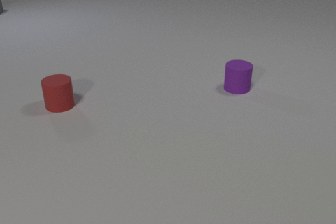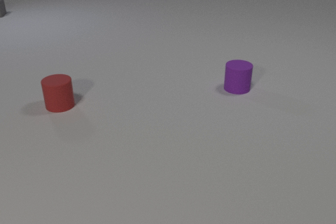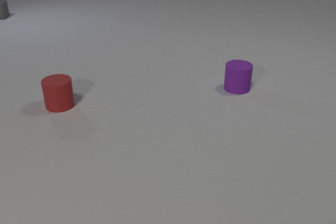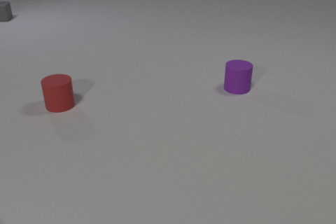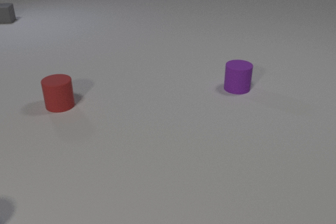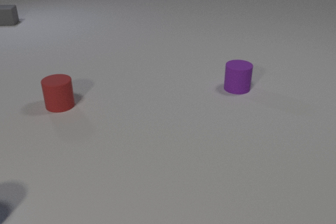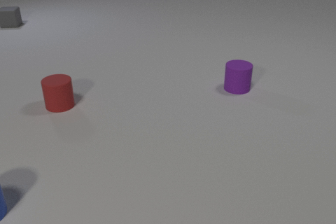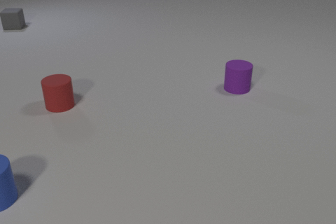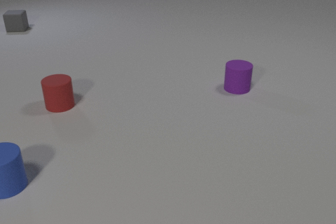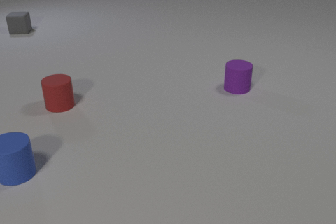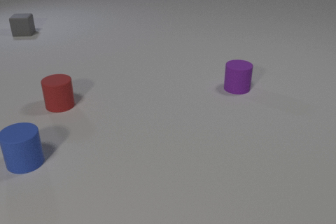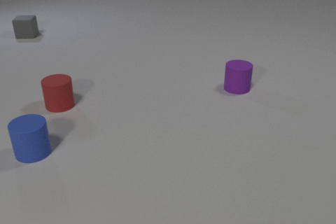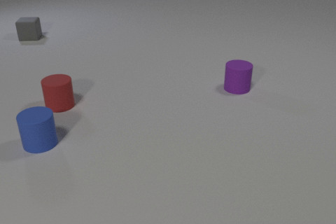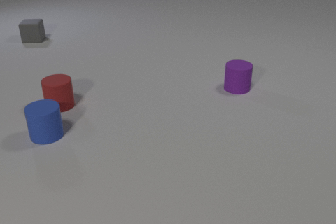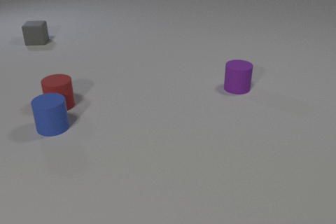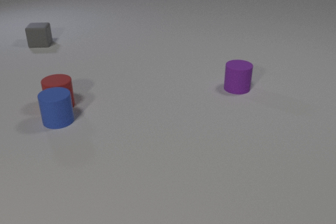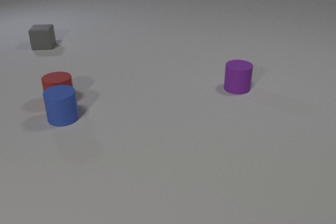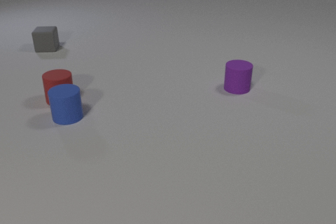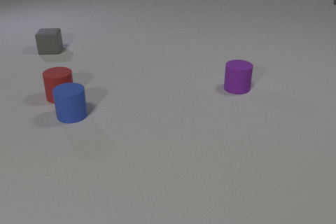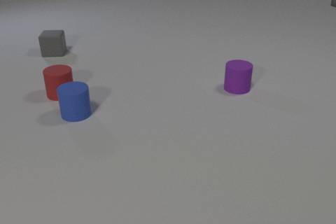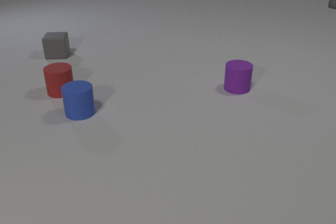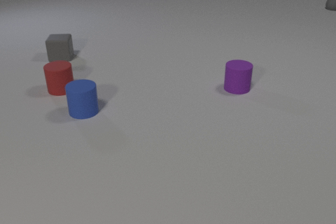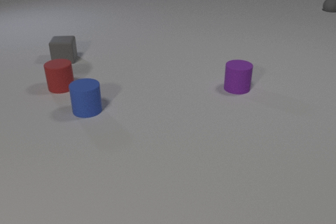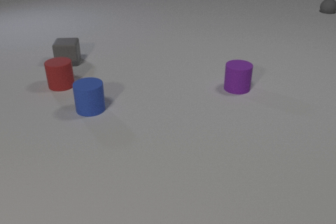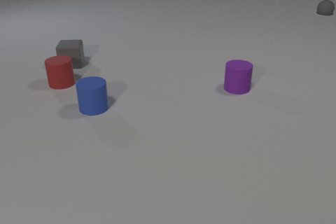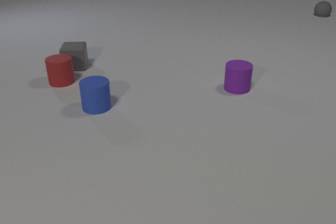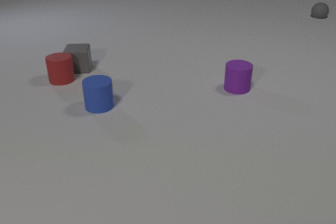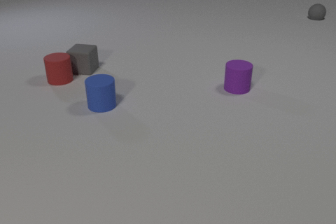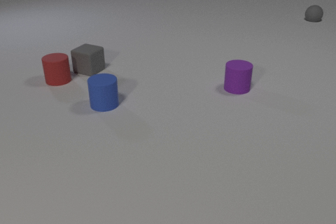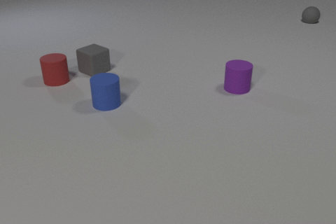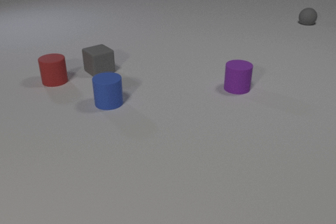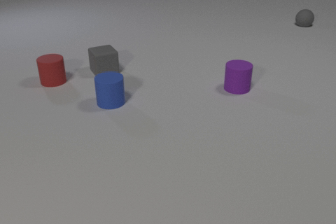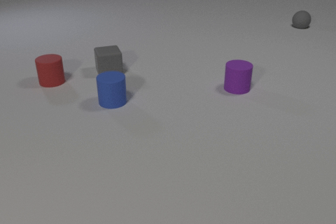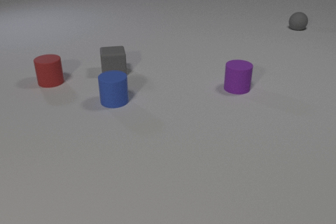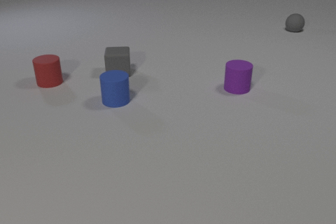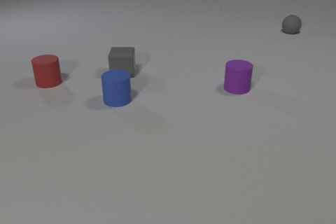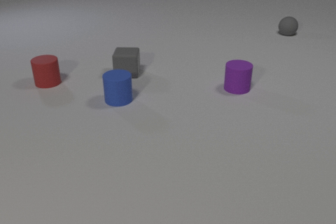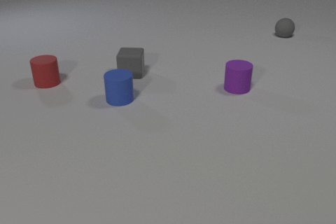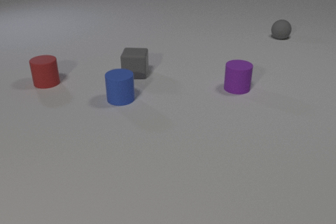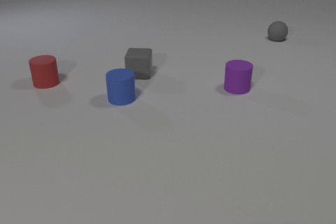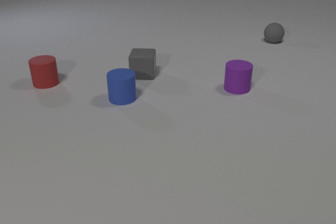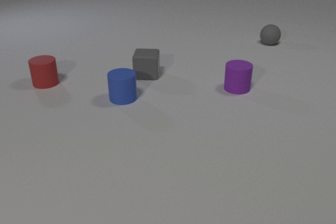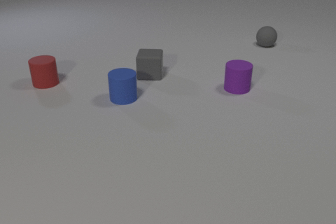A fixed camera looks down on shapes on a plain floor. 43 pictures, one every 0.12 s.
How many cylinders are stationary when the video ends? 2.
How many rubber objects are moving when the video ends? 3.
What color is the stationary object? purple.
0.00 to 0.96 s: The blue rubber cylinder comes in at the left edge, slides away from the camera and to the right. The gray rubber cube slides toward the camera.
0.96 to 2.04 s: The blue rubber cylinder slides away from the camera and to the right. The red rubber cylinder slides away from the camera. The gray rubber cube slides toward the camera. The blue rubber cylinder and the red rubber cylinder collide.
2.04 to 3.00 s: The blue rubber cylinder slides to the right and away from the camera. The red rubber cylinder slides away from the camera. The gray rubber cube slides toward the camera and to the right. The gray rubber sphere comes in at the right edge, rolls toward the camera.
3.00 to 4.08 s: The blue rubber cylinder slides to the right and away from the camera. The red rubber cylinder slides to the left. The gray rubber cube slides to the right and toward the camera, spins so that its near face slides to the left, clockwise seen from above. The gray rubber sphere rolls toward the camera and to the left. The red rubber cylinder and the gray rubber cube collide.
4.08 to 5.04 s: The blue rubber cylinder slides to the right. The gray rubber cube slides to the right. The gray rubber sphere rolls toward the camera and to the left.
